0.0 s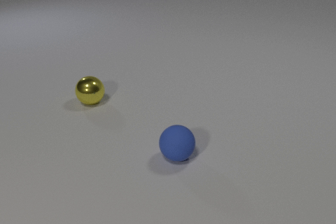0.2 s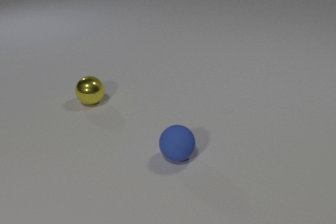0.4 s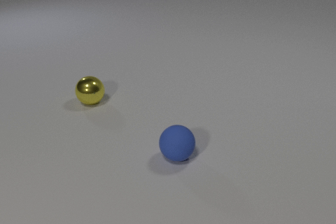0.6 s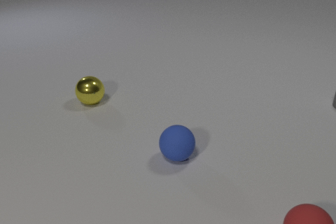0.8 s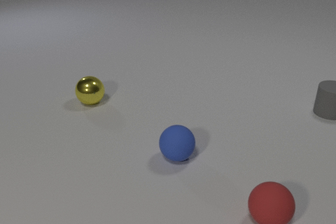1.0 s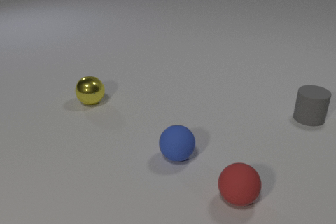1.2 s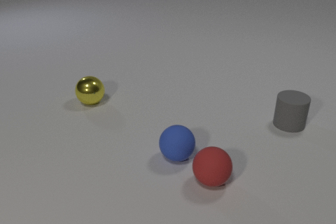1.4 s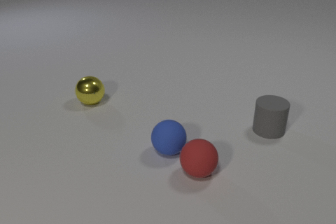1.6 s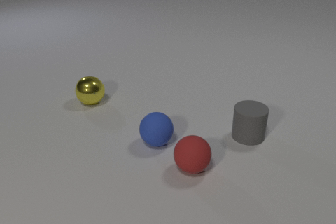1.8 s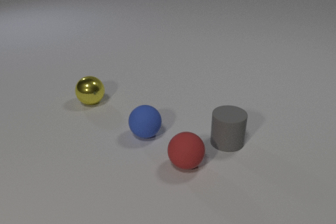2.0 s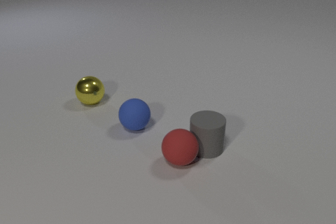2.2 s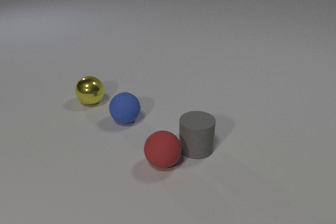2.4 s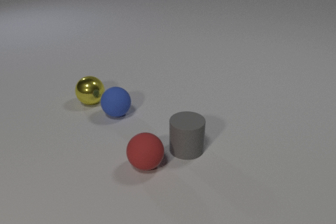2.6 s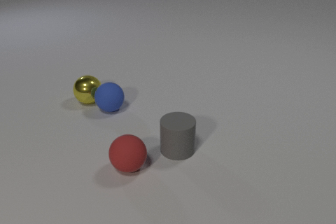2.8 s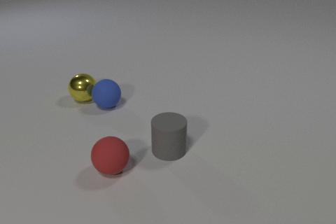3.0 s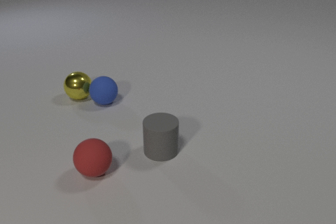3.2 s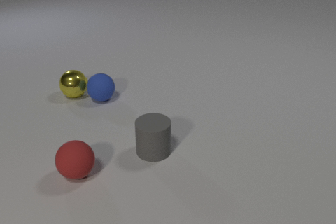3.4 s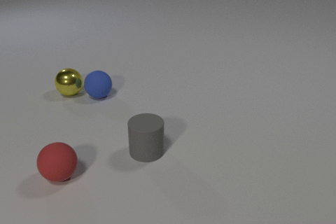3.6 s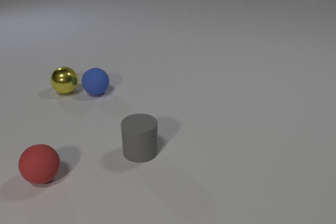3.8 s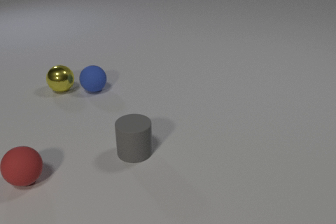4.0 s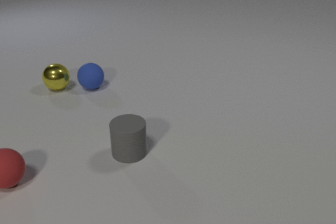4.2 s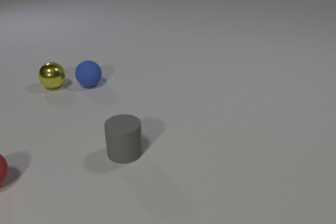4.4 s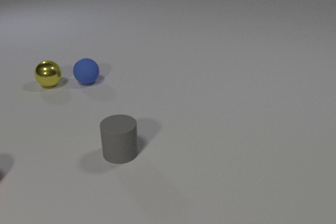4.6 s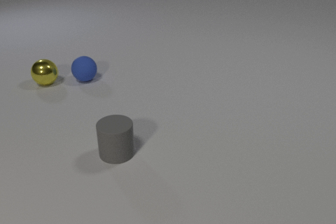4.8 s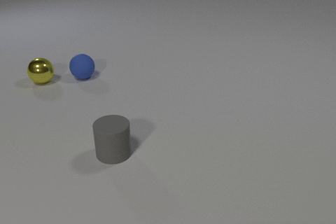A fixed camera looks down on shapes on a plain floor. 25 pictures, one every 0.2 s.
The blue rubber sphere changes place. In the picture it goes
away from the camera.
The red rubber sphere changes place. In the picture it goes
to the left.
0.0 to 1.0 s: The red rubber sphere comes in at the bottom edge, rolls to the left and away from the camera. The gray rubber cylinder comes in at the right edge, slides toward the camera and to the left.
1.0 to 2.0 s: The red rubber sphere rolls to the left and away from the camera. The blue rubber sphere rolls away from the camera and to the left. The gray rubber cylinder slides to the left and toward the camera. The red rubber sphere and the blue rubber sphere collide. The red rubber sphere and the gray rubber cylinder collide.
2.0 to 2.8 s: The red rubber sphere rolls to the left. The blue rubber sphere rolls away from the camera and to the left. The yellow metal sphere rolls away from the camera and to the left. The gray rubber cylinder slides to the left. The blue rubber sphere and the yellow metal sphere collide.
2.8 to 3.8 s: The red rubber sphere rolls to the left. The blue rubber sphere rolls away from the camera. The yellow metal sphere rolls away from the camera and to the left. The gray rubber cylinder slides to the left.
3.8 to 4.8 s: The red rubber sphere rolls to the left, leaves at the left edge. The blue rubber sphere rolls away from the camera. The yellow metal sphere rolls away from the camera and to the left. The gray rubber cylinder slides to the left.
Are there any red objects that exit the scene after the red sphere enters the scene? yes.
What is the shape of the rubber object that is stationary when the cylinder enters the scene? sphere.
How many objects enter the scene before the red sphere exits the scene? 2.
